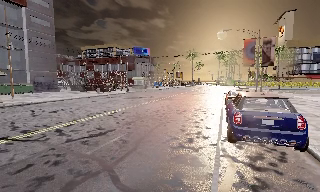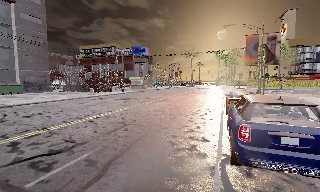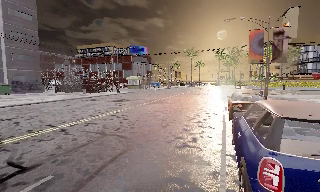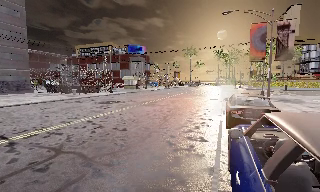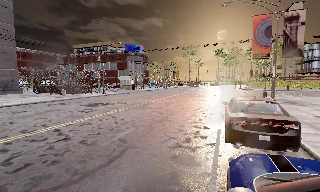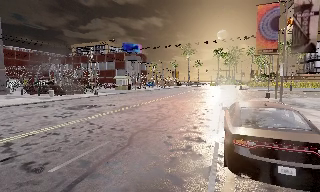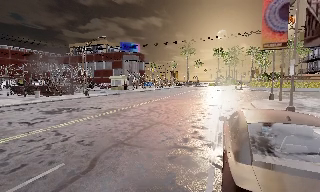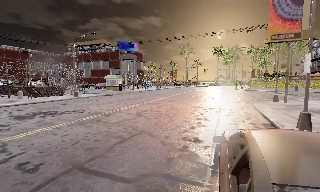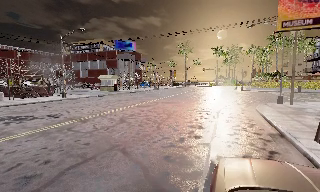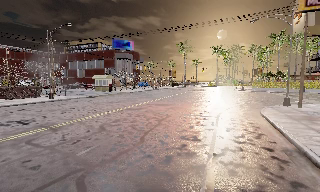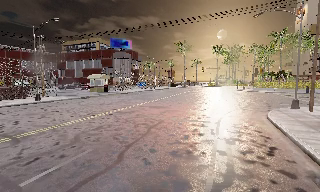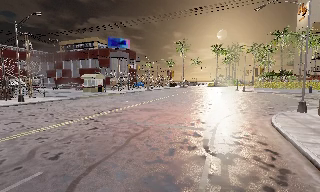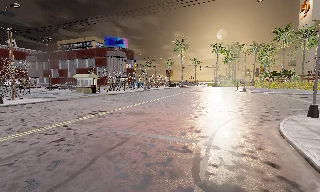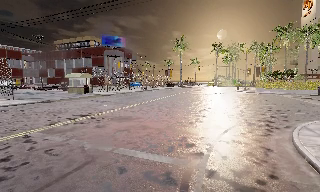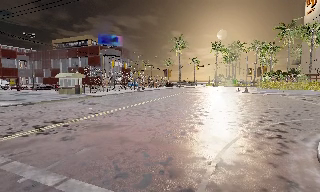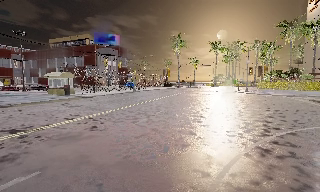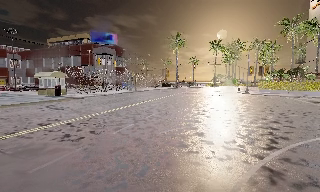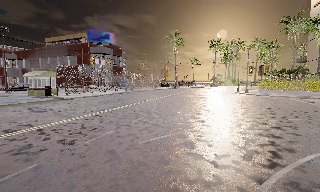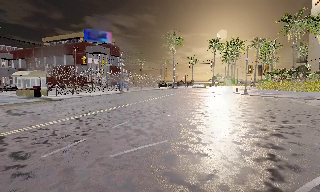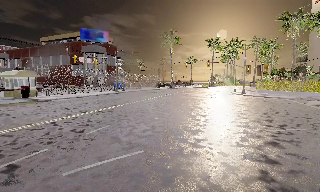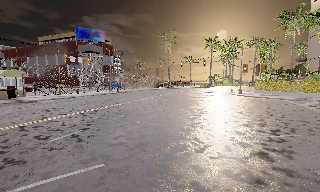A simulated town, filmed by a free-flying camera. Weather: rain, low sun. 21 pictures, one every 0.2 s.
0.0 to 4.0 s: The camera travels forward and to its right, about 30 m, so what stands in front looms larger.
The film runs forward here.
